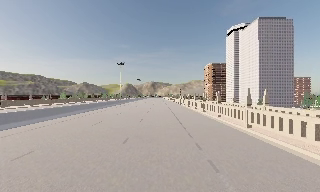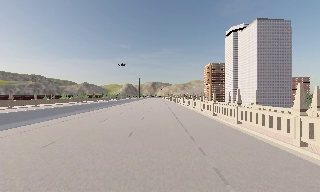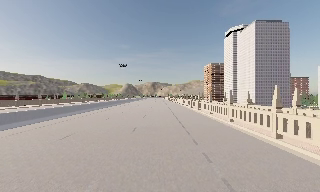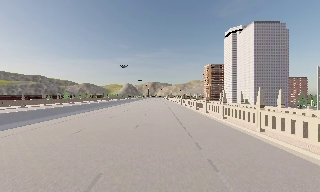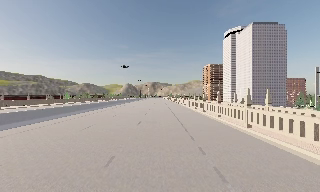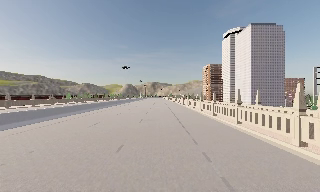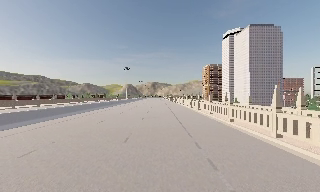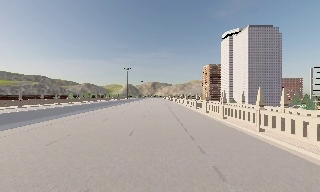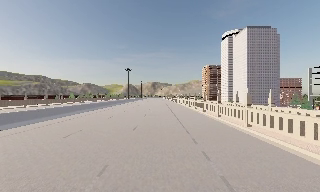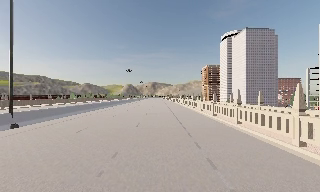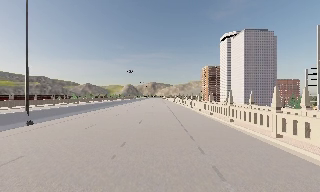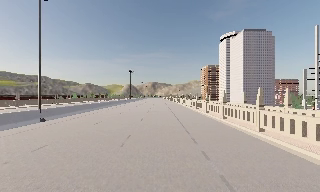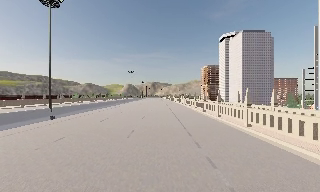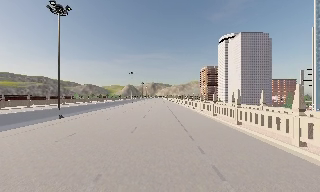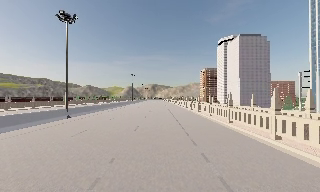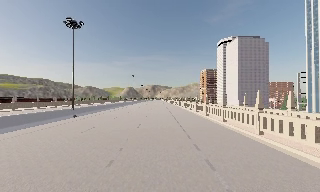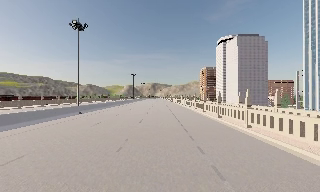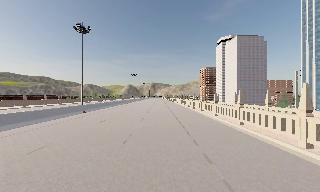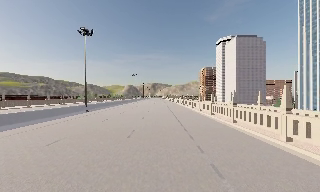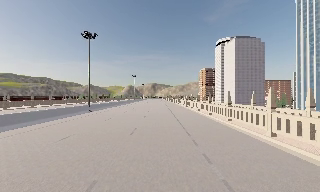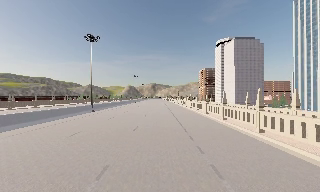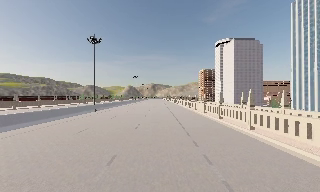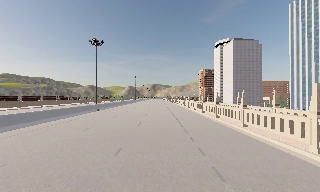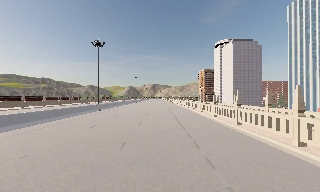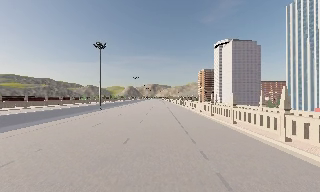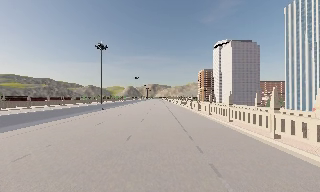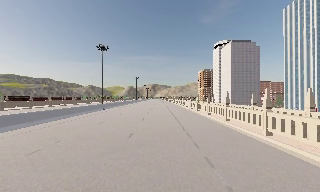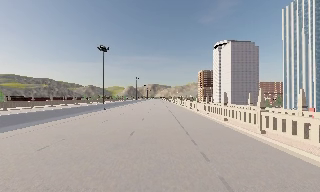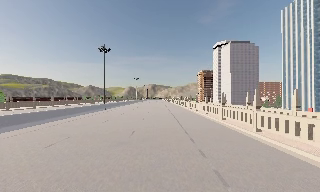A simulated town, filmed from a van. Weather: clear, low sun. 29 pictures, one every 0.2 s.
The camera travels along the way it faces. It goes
backward.
0.0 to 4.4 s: The camera travels backward, about 30 m, so what stands in front gets smaller.
4.4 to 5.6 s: The camera travels backward, about 4 m, so what stands in front gets smaller. It loses speed.
The film runs backward here.
